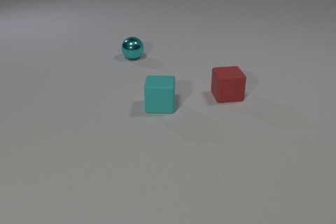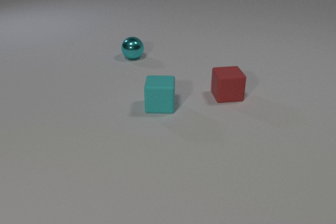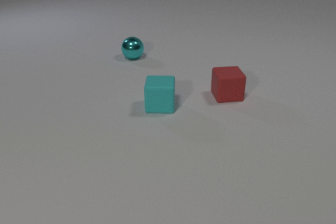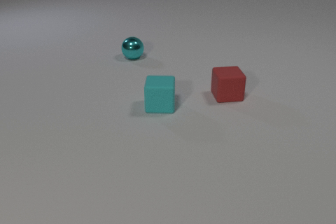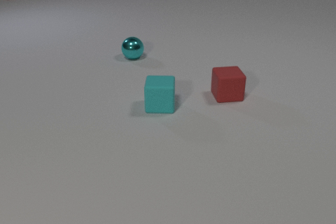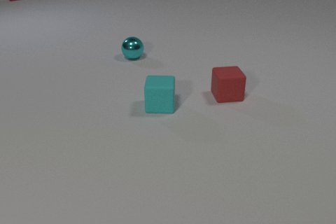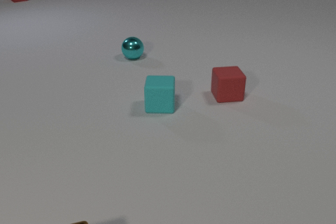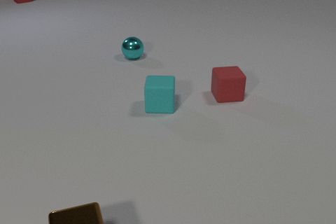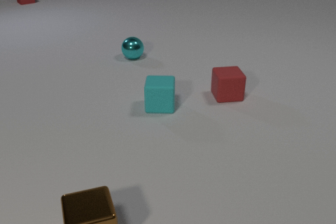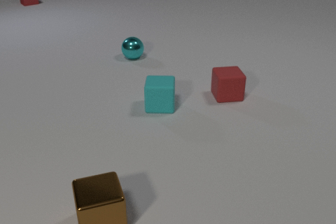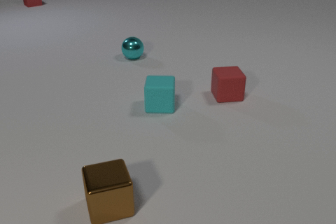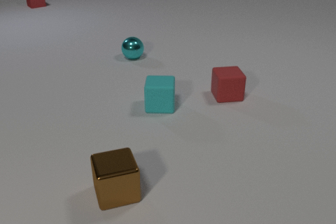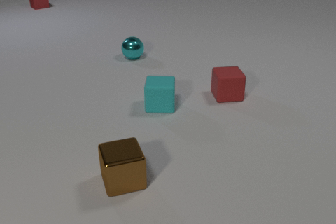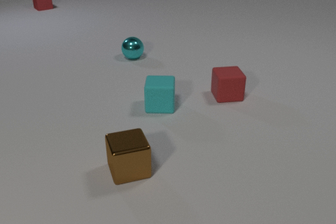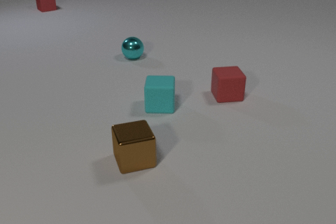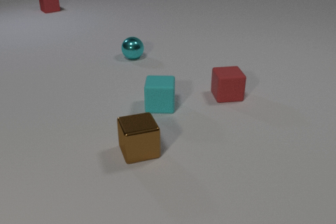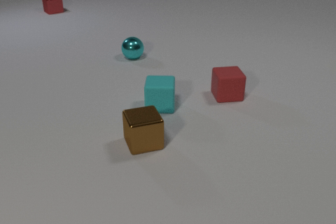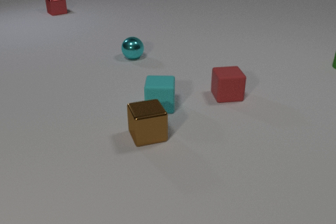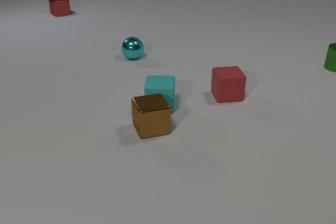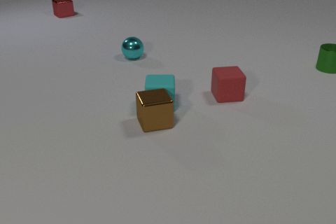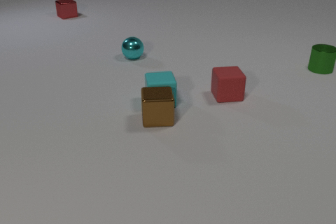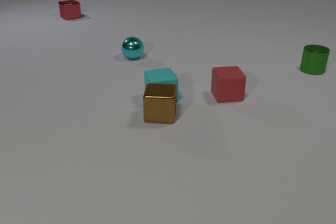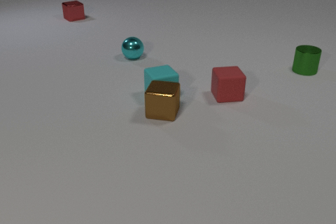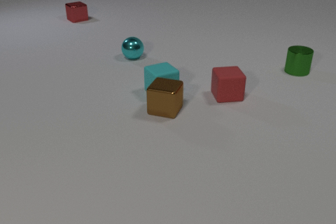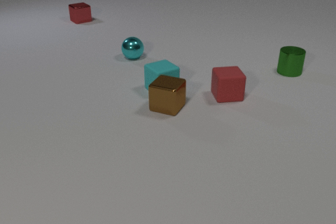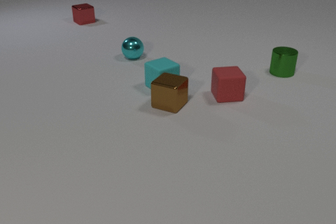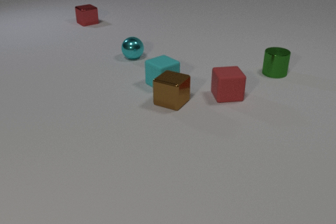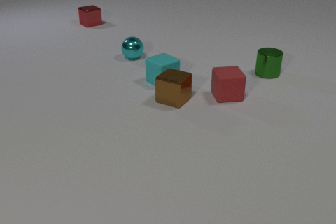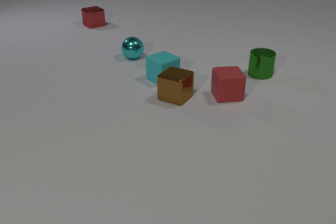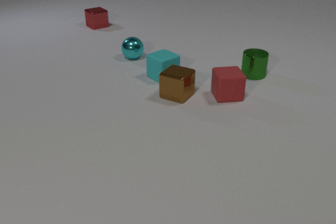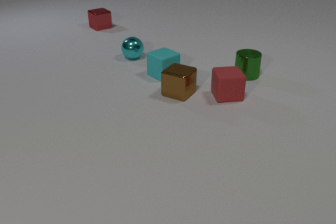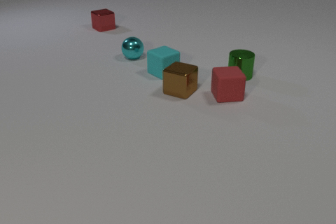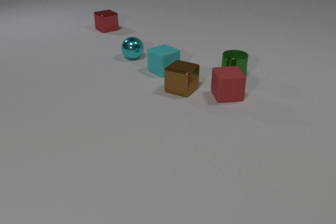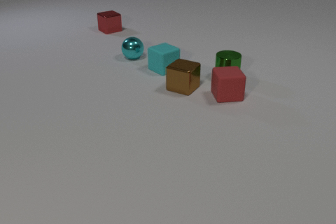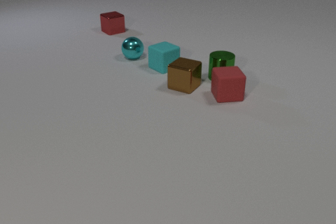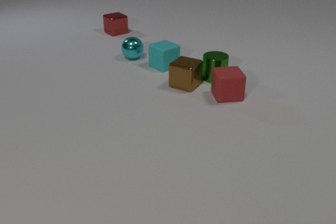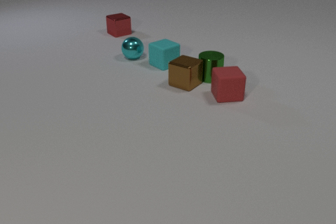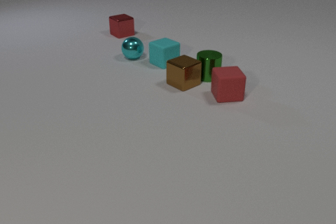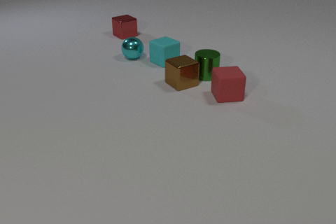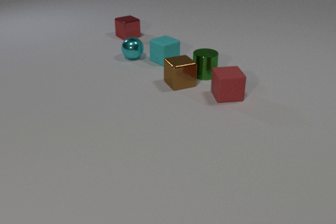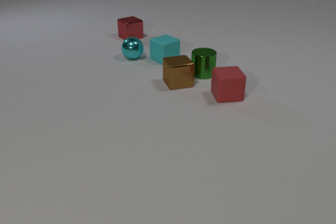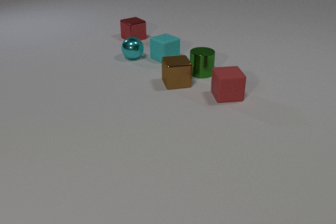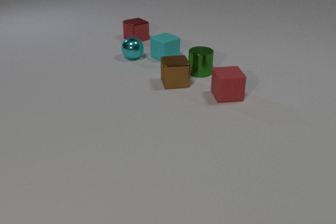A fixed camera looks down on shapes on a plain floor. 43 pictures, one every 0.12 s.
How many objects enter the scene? 3.
What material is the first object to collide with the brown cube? rubber.
What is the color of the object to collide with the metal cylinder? brown.
0.00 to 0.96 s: The brown metal cube comes in at the bottom edge, slides away from the camera and to the right. The red metal cube comes in at the top edge, slides toward the camera and to the right.
0.96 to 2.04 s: The brown metal cube slides away from the camera. The green metal cylinder comes in at the right edge. The red metal cube slides toward the camera and to the right.
2.04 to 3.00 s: The brown metal cube slides away from the camera, spins so that its near face slides to the left, clockwise seen from above. The cyan rubber cube slides away from the camera, spins counterclockwise seen from above by about 45 degrees, its near face sliding to the right. The green metal cylinder slides to the left and toward the camera. The red metal cube slides toward the camera and to the right. The brown metal cube and the cyan rubber cube collide.
3.00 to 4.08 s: The brown metal cube slides away from the camera. The cyan rubber cube slides away from the camera. The green metal cylinder slides to the left and toward the camera. The red metal cube slides toward the camera and to the right.
4.08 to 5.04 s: The brown metal cube slides to the left and away from the camera, spins so that its near face slides to the left, clockwise seen from above. The cyan rubber cube slides away from the camera. The green metal cylinder slides to the left and away from the camera. The red metal cube slides toward the camera and to the right. The brown metal cube and the green metal cylinder collide.
